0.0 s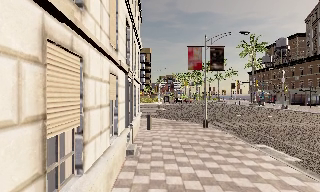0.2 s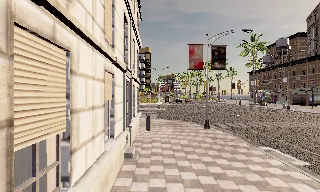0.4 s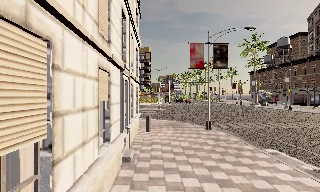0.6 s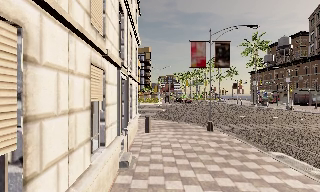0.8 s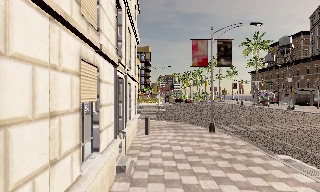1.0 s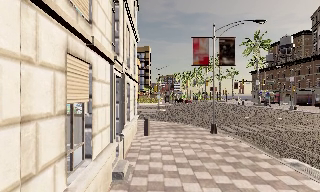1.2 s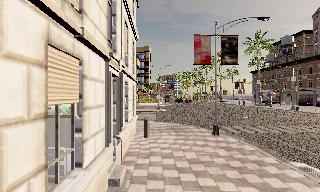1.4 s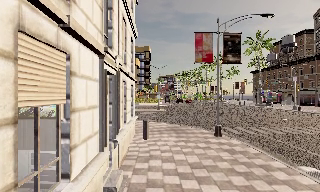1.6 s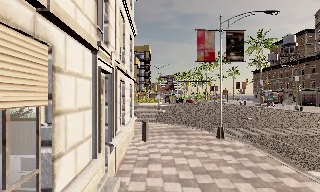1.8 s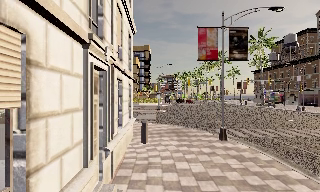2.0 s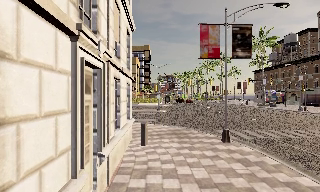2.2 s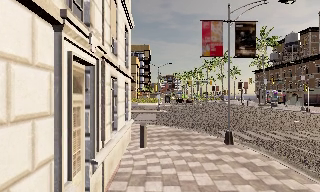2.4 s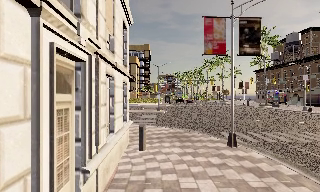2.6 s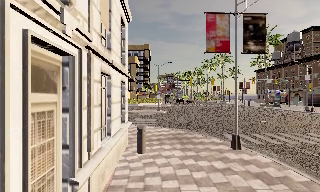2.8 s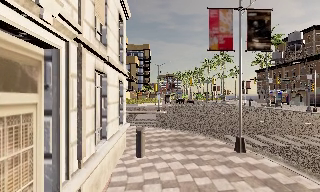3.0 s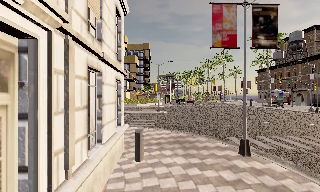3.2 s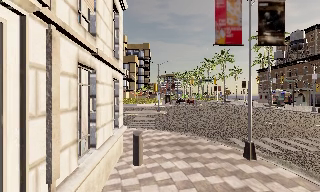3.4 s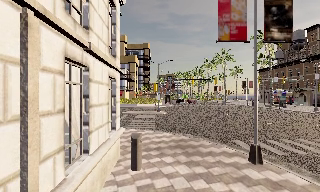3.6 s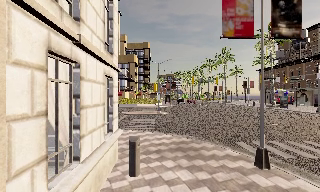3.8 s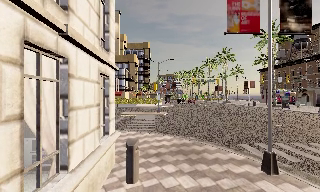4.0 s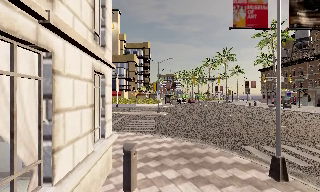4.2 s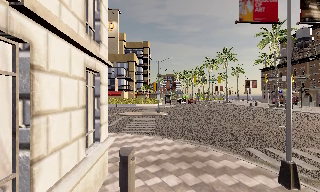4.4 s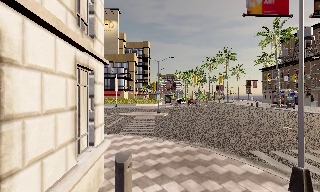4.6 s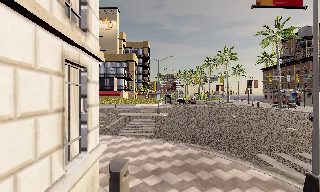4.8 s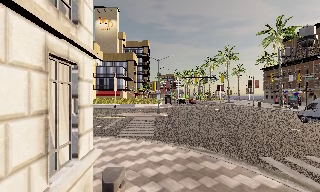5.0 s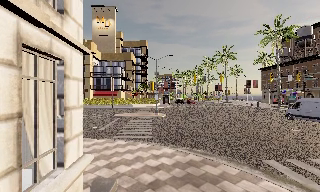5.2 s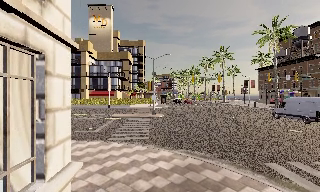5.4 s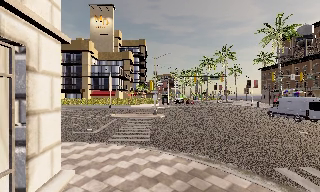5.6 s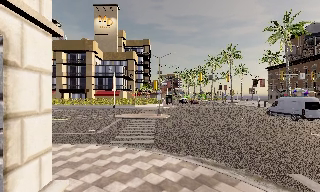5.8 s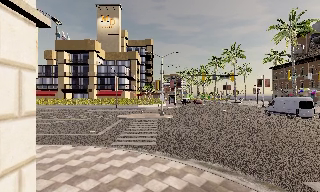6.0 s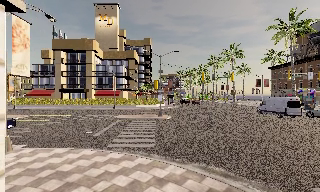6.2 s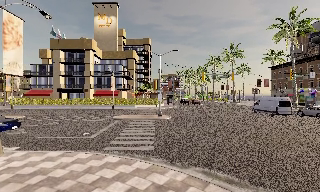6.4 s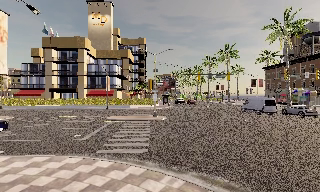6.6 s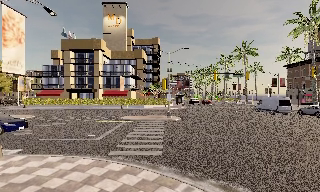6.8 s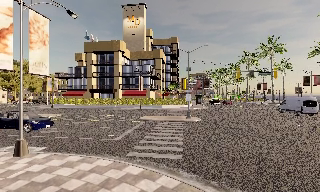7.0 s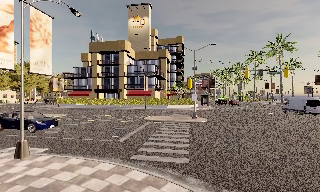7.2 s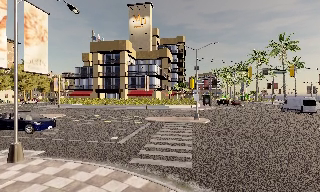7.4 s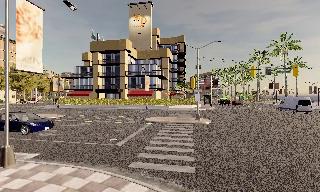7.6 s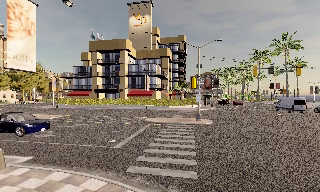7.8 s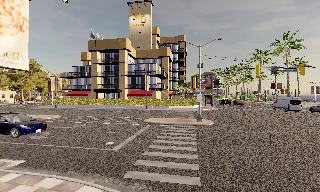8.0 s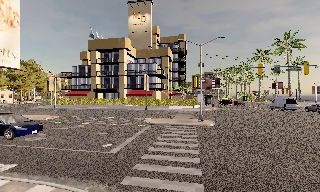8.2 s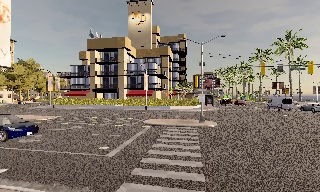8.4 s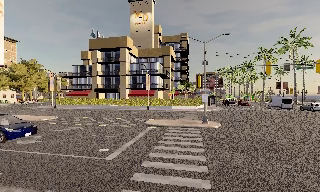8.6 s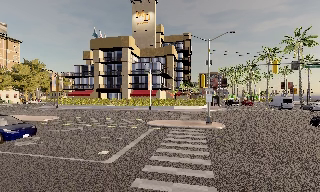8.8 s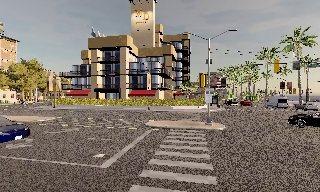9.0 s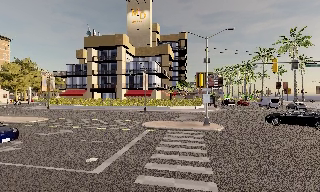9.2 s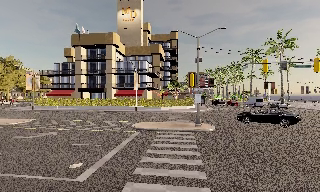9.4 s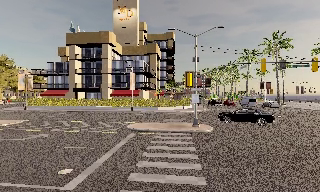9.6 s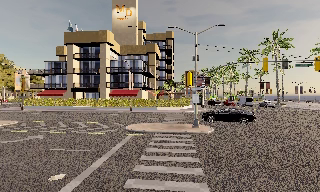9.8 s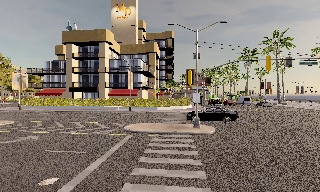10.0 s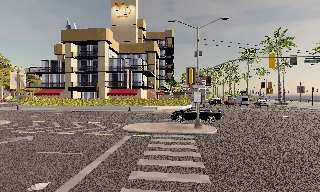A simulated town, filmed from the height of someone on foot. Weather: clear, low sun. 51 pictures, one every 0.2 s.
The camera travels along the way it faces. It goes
forward.
0.0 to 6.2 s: The camera travels forward, about 12 m, so what stands in front looms larger.
6.2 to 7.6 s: The camera swings to its left by about 10 degrees, and the scene slides to the right. It travels forward, about 2.5 m, so what stands in front looms larger.
7.6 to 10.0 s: The camera travels forward, about 4.5 m, so what stands in front looms larger.
The film runs forward here.
